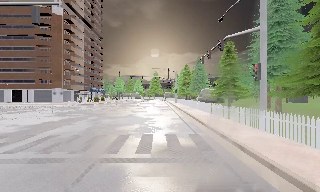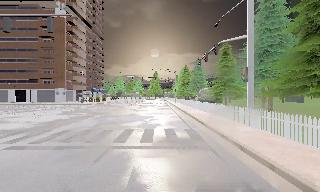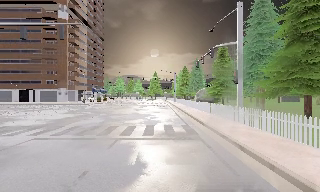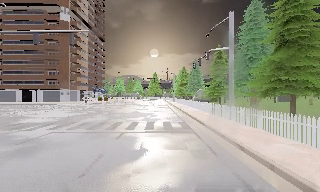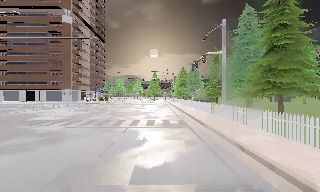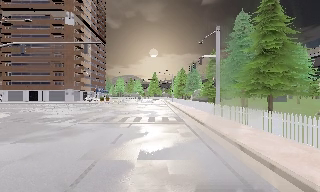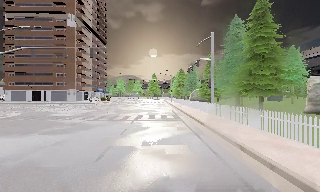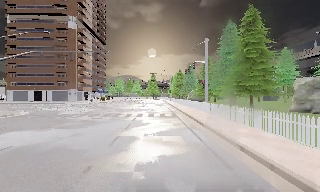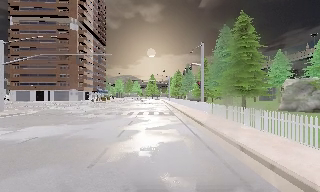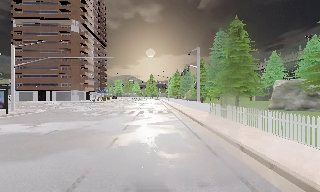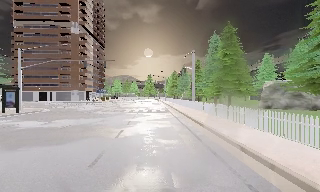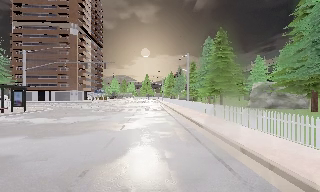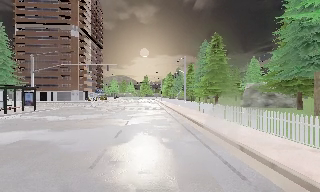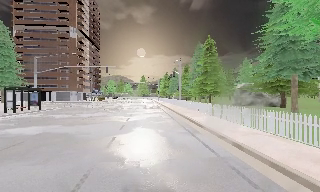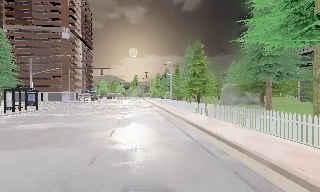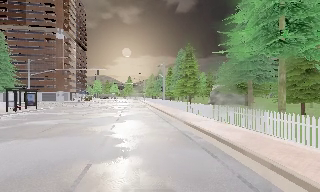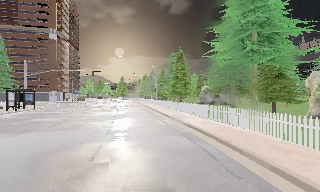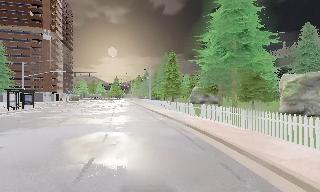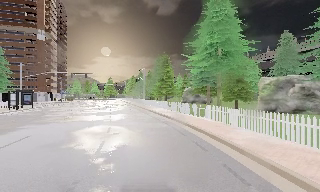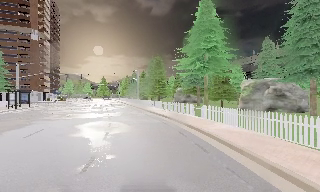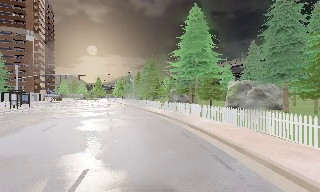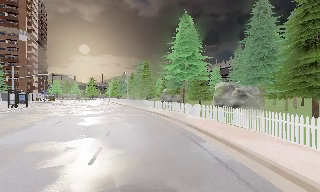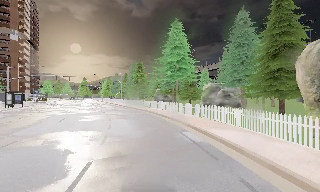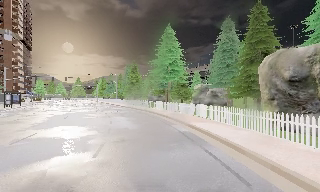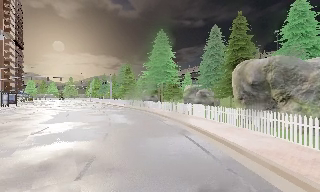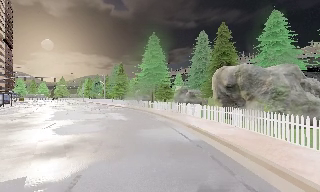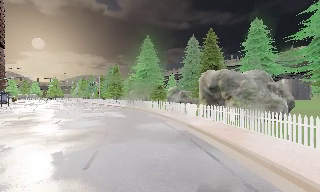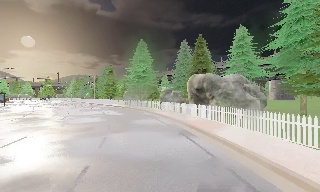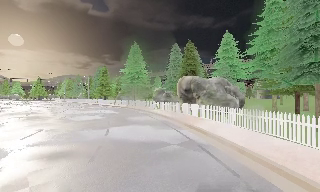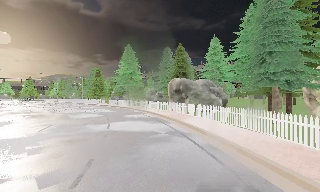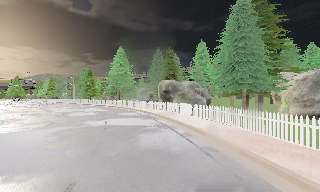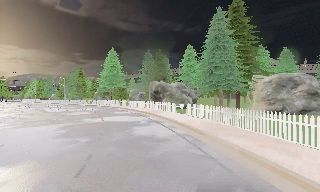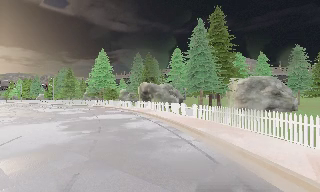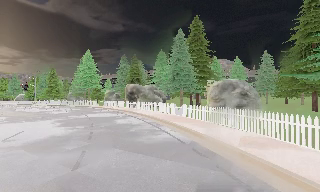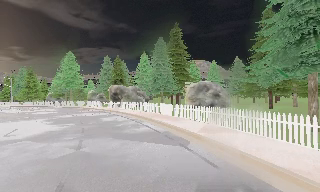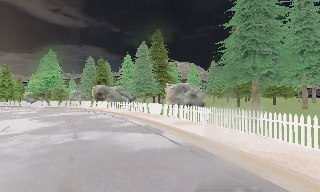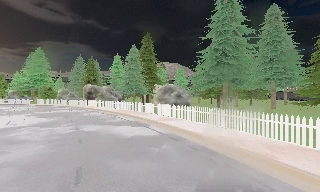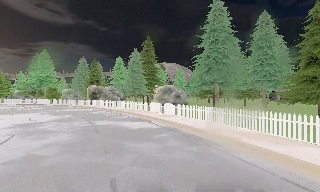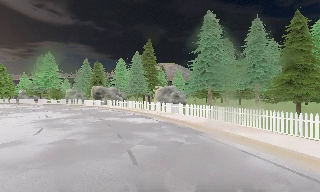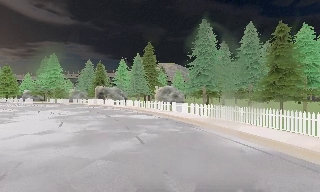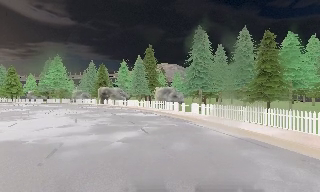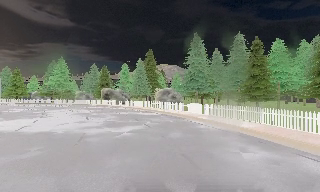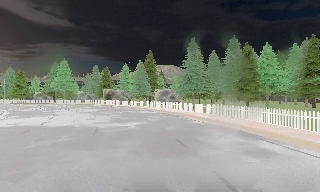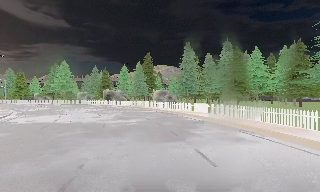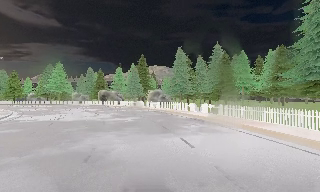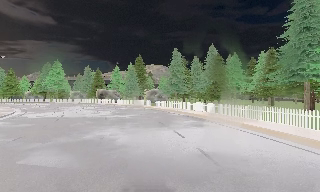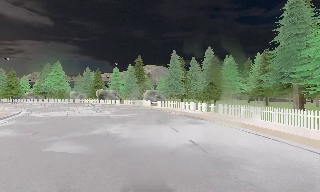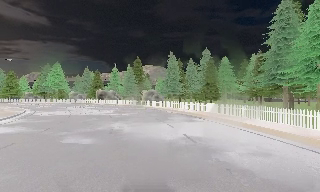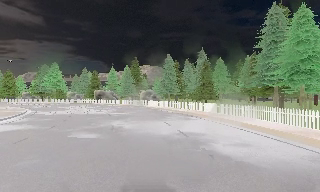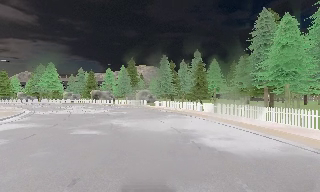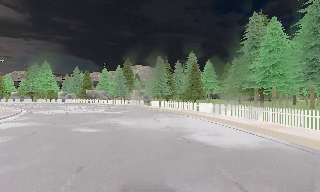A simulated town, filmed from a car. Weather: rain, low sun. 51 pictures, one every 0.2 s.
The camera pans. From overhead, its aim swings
clockwise.
The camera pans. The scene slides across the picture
to the left.
0.0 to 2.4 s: The camera travels backward, about 16 m, so what stands in front gets smaller.
2.4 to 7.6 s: The camera pans to its right, which is clockwise from overhead, by about 70 degrees. It travels backward, about 45 m.
7.6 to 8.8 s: The camera travels backward, about 10 m, so what stands in front gets smaller.
8.8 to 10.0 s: The camera travels backward, about 6 m, so what stands in front gets smaller. It loses speed.
The film runs backward here.
